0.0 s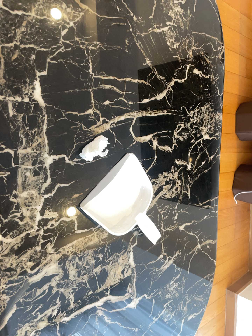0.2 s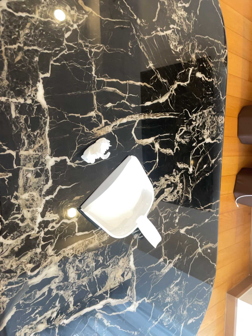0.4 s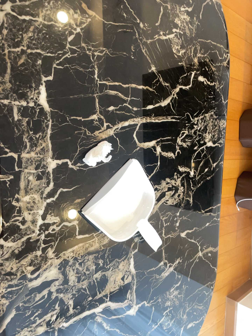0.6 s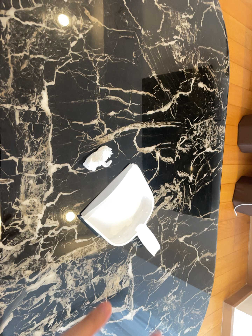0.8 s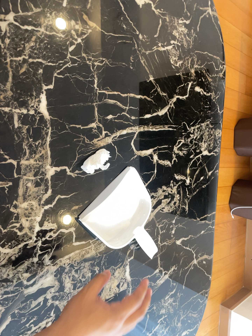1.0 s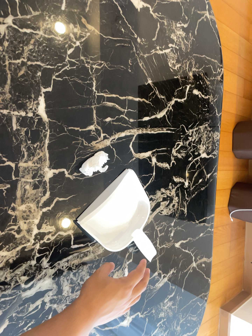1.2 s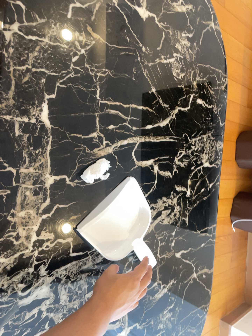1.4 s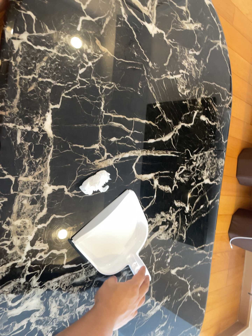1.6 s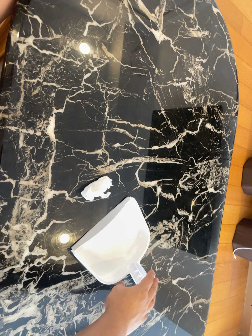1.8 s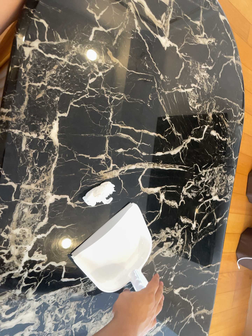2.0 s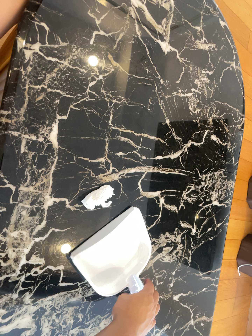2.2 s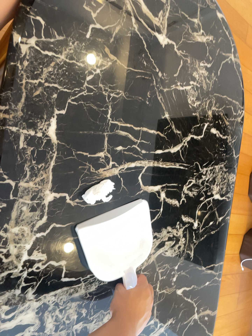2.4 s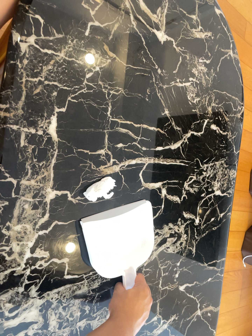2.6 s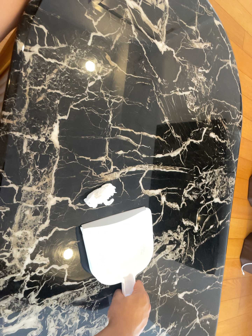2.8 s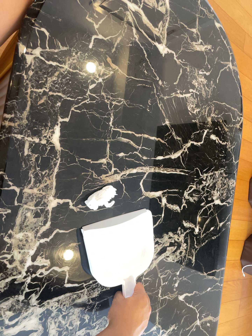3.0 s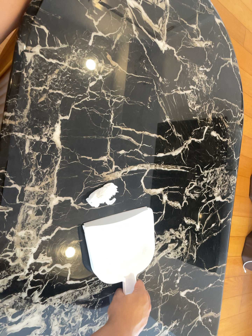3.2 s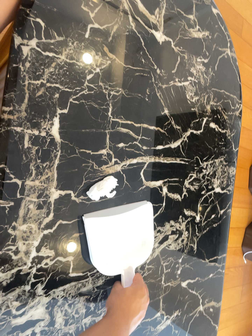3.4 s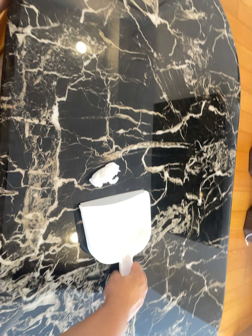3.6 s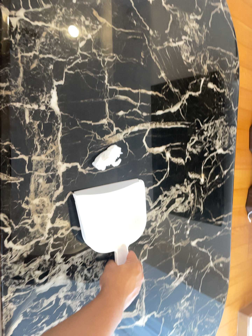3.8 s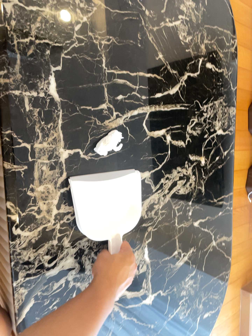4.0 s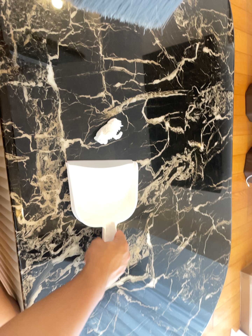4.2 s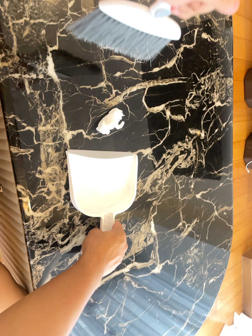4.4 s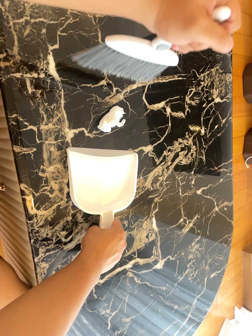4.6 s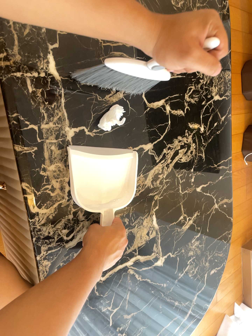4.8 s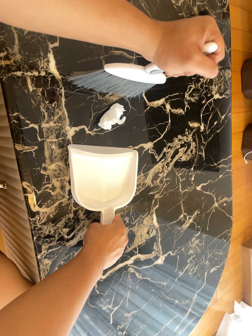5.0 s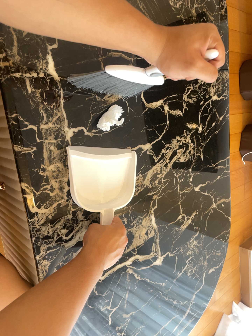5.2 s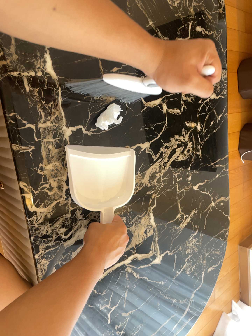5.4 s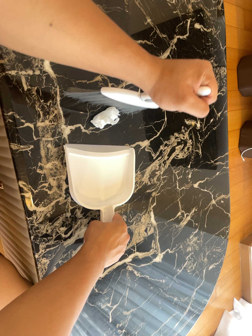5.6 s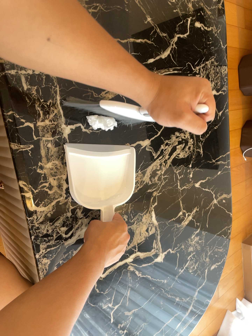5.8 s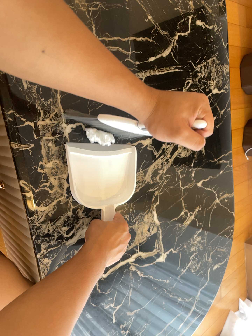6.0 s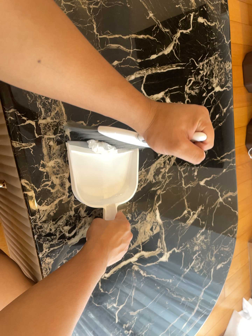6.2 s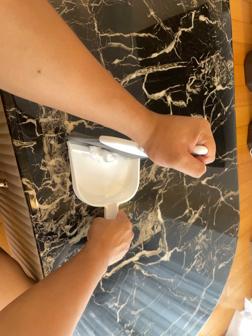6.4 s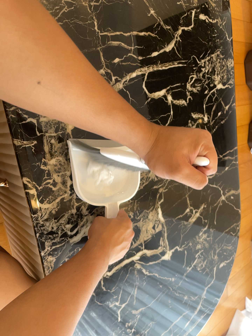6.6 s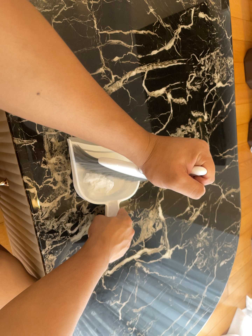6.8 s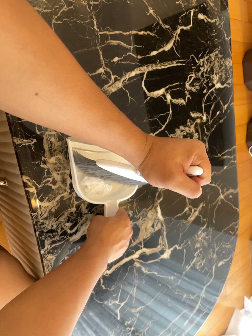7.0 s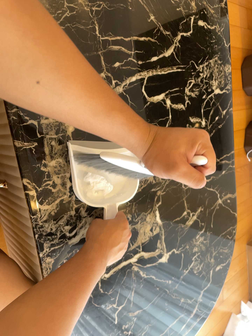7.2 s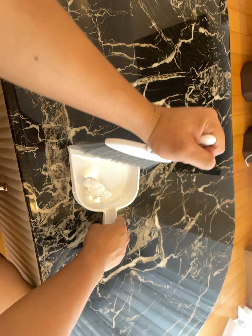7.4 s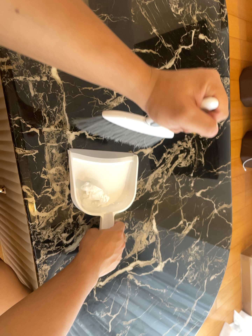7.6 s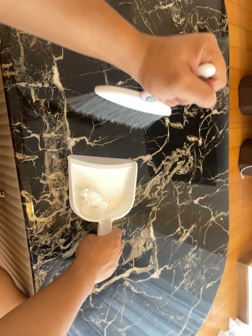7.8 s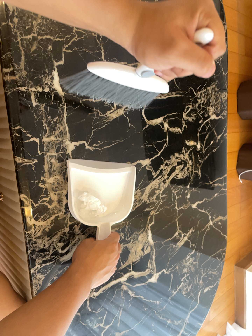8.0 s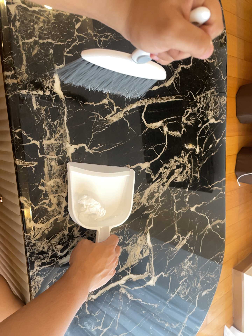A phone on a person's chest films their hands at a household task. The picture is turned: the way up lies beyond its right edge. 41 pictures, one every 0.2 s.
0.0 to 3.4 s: The camera shifts only a little, or ends up much as it began.
3.4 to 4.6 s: The camera's aim tips toward the bottom of its view by about 10 degrees, and the scene shifts upward. It rolls about its line of sight by about 10 degrees, and the scene rotates counterclockwise.
4.6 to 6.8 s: The camera shifts only a little, or ends up much as it began.
6.8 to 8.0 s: The camera shifts only a little, or ends up much as it began.
The film runs forward here.
